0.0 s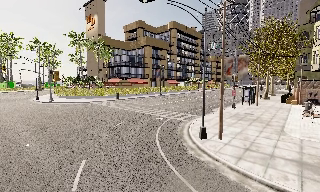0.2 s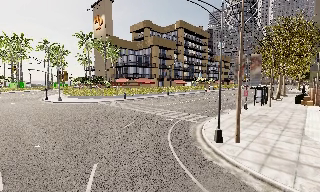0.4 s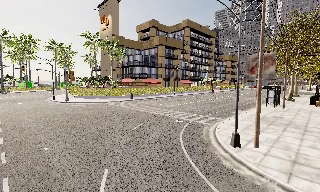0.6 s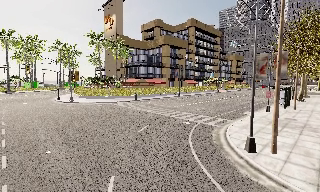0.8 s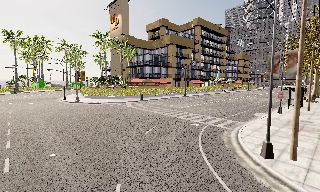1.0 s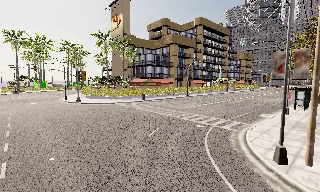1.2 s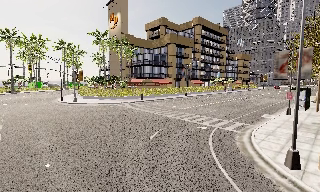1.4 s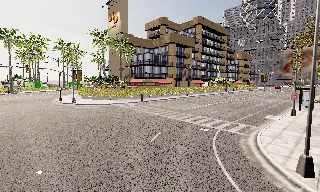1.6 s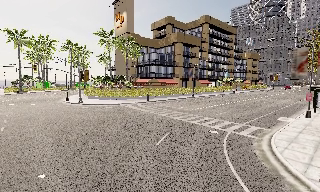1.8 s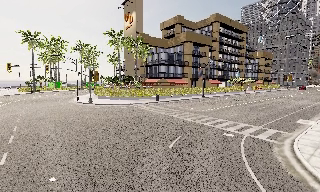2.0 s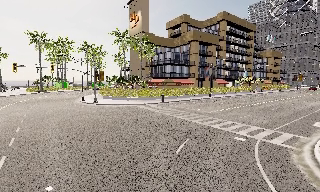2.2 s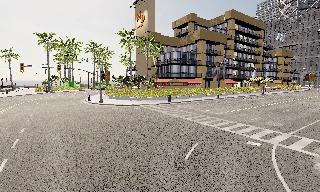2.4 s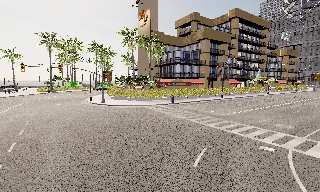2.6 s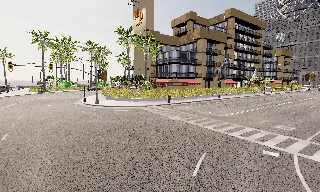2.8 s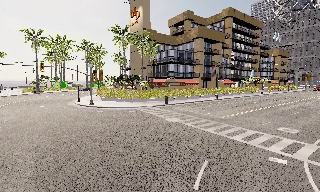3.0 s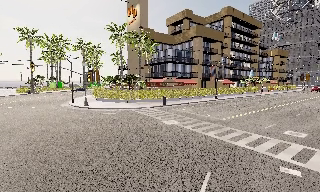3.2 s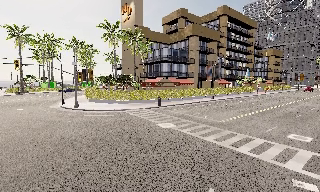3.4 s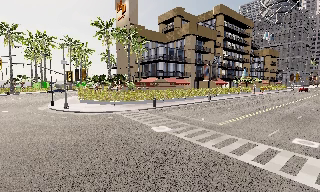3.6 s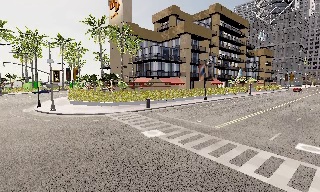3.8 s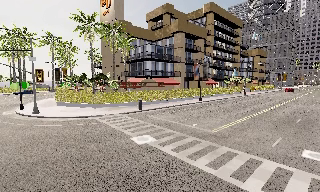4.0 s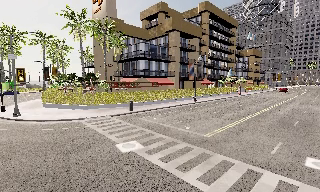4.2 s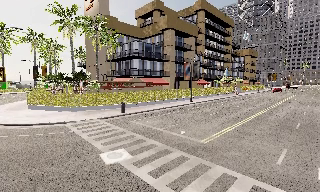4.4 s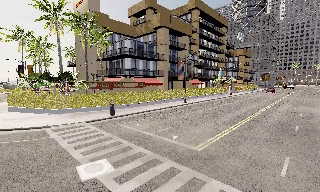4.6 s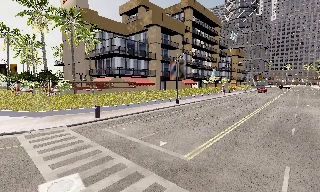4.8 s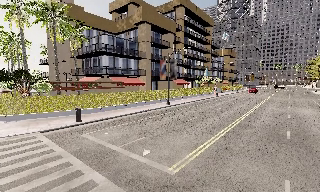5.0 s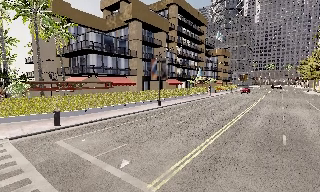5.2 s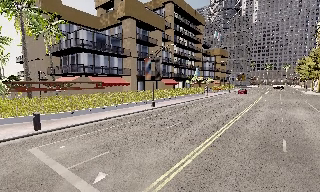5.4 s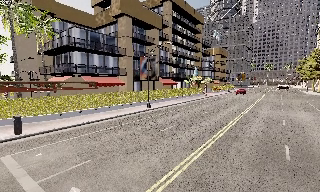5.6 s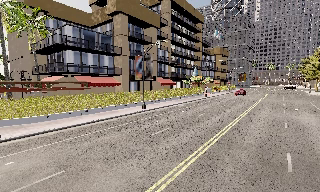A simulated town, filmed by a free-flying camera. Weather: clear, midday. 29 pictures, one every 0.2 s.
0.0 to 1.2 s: The camera travels forward and to its left, about 3.5 m, so what stands in front looms larger.
1.2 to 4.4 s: The camera travels forward, about 13 m, so what stands in front looms larger. It gains speed.
4.4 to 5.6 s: The camera travels forward and to its right, about 7 m, so what stands in front looms larger.
The film runs forward here.
